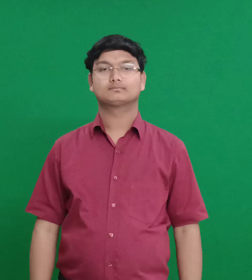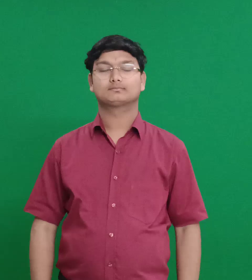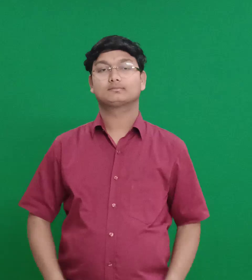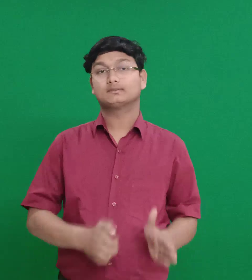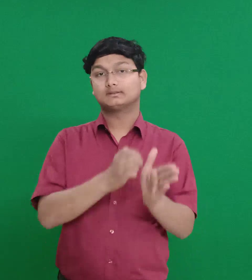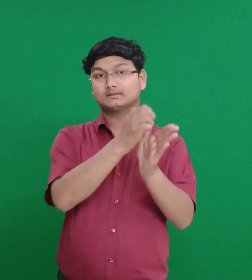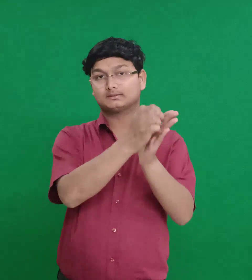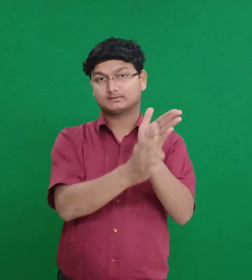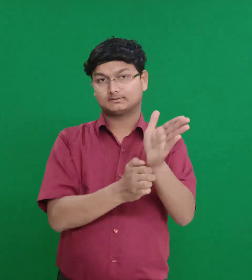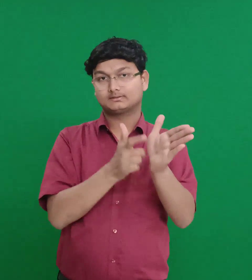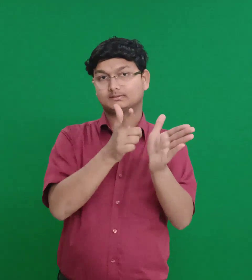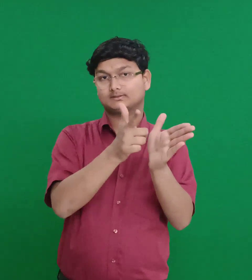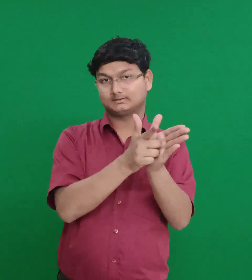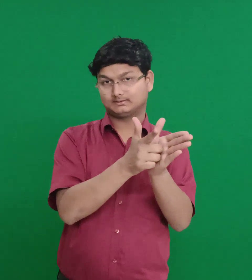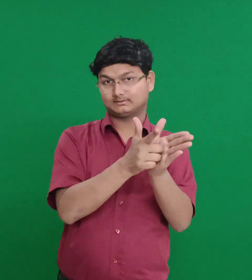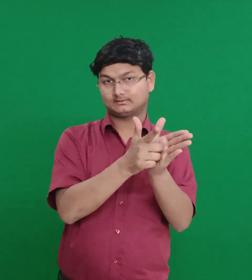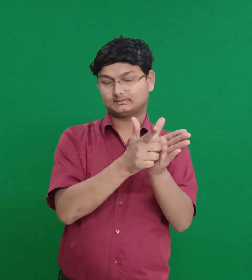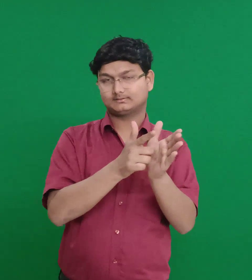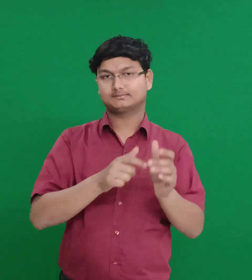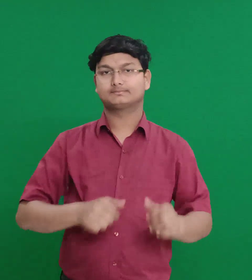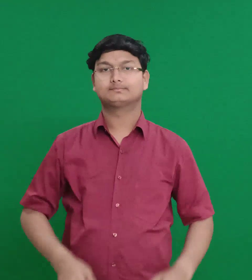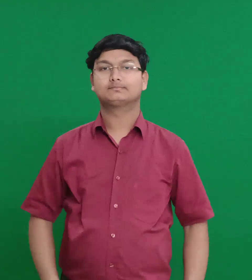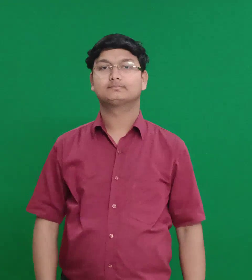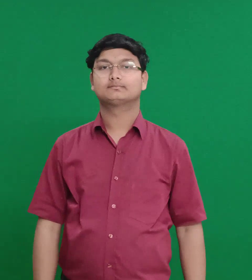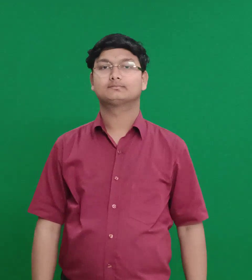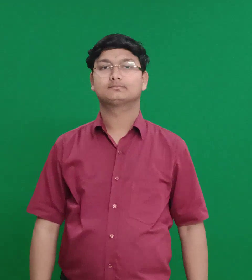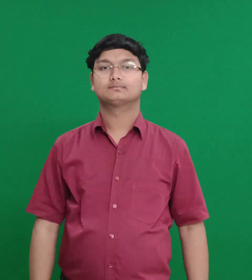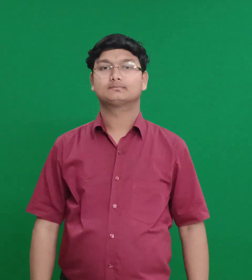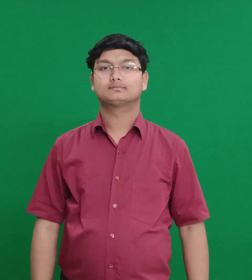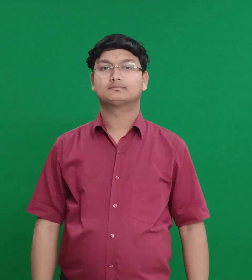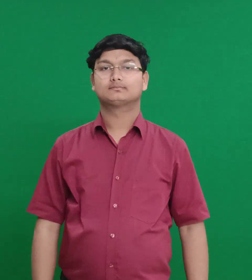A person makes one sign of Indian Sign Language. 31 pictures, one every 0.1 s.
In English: epaphroditus
